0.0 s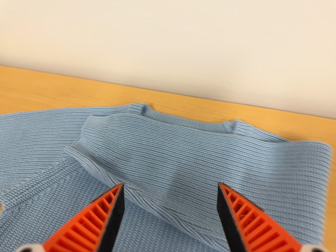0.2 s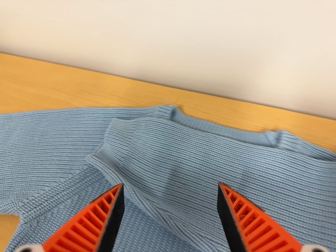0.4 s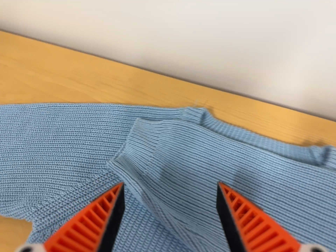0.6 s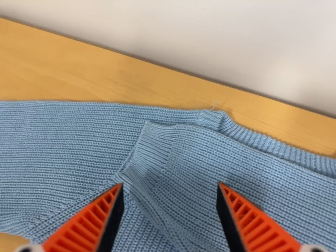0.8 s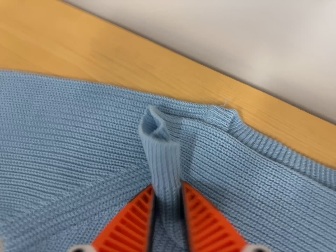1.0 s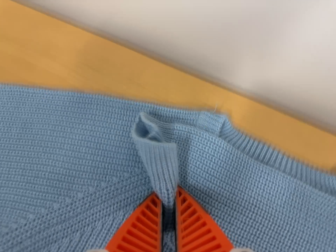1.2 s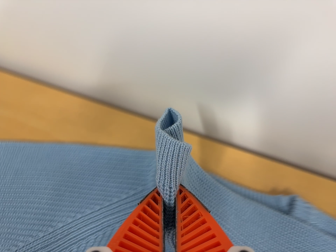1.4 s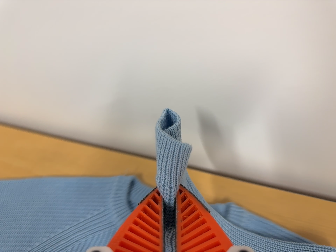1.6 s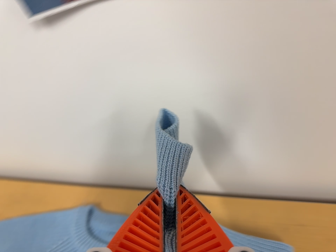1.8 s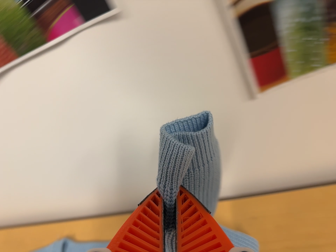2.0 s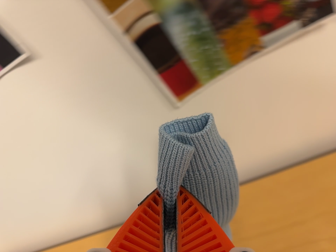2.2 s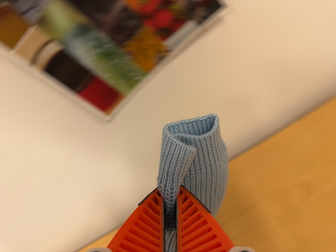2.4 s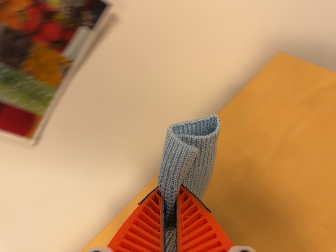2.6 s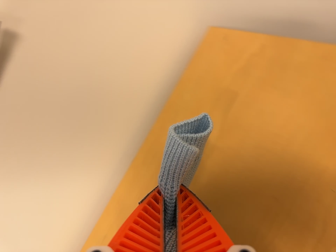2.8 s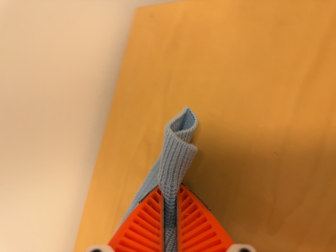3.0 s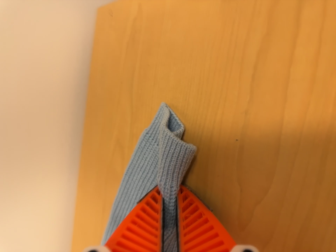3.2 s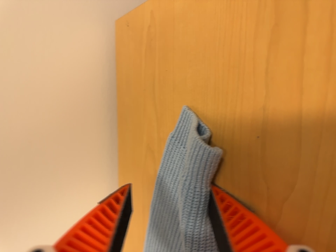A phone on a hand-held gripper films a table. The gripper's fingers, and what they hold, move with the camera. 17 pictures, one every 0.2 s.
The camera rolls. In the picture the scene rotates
counterclockwise.
0.0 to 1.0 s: The camera travels forward, to its left and toward the top of its view, about 20 cm, so what stands in front looms larger. Its aim tips toward the bottom of its view by about 15 degrees. It rolls about its line of sight by about 10 degrees, and the scene rotates clockwise.
1.0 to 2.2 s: The camera travels to its right and backward, about 50 cm, so close, fixed things drift to the left. Its aim tips toward the top of its view by about 30 degrees, and the scene shifts downward. It rolls about its line of sight by about 50 degrees, and the scene rotates counterclockwise.
2.2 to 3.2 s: The camera travels to its right, about 30 cm, so close, fixed things drift to the left. It rolls about its line of sight by about 55 degrees, and the scene rotates counterclockwise.
The film runs backward here.
